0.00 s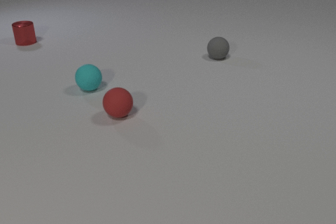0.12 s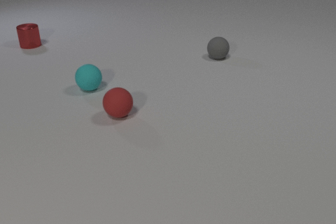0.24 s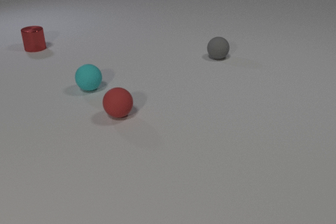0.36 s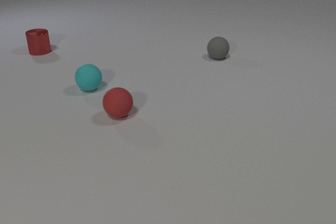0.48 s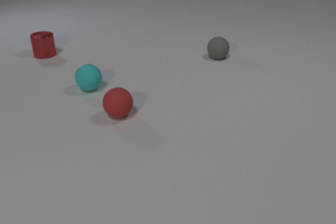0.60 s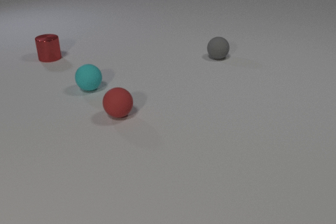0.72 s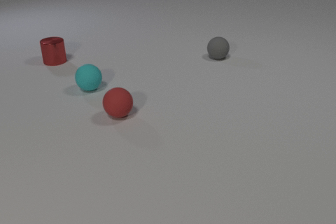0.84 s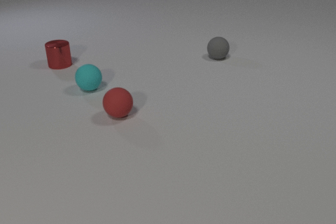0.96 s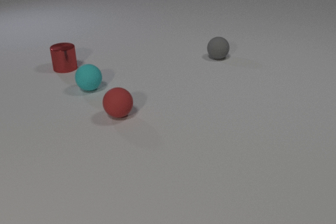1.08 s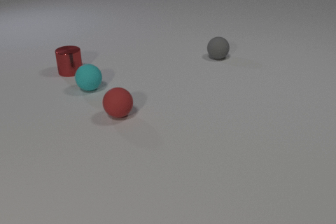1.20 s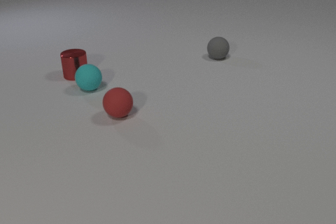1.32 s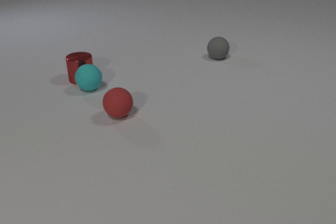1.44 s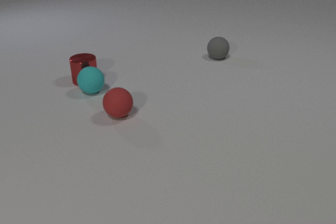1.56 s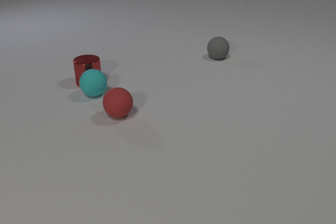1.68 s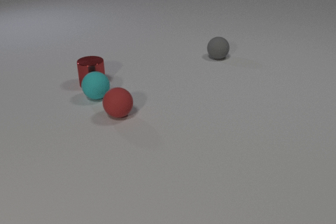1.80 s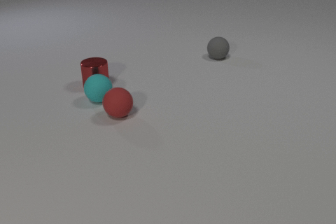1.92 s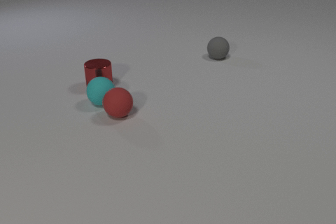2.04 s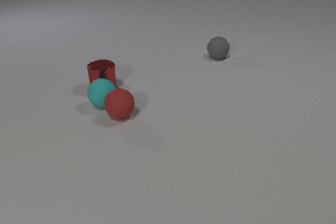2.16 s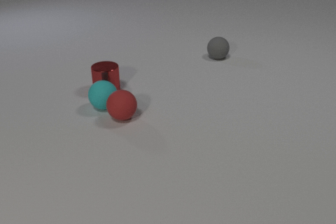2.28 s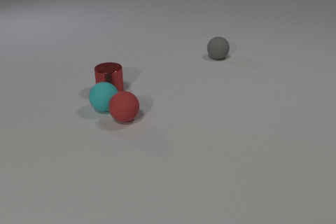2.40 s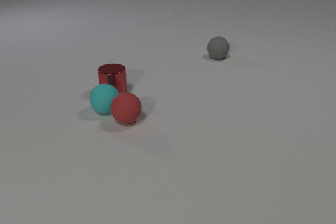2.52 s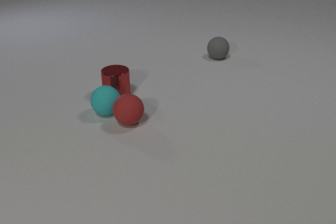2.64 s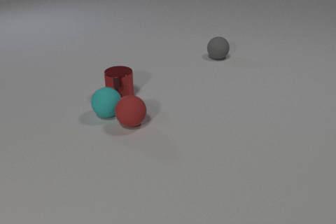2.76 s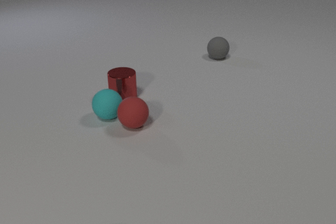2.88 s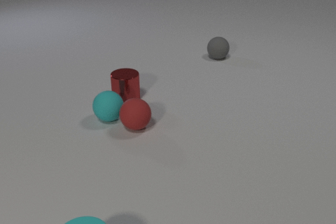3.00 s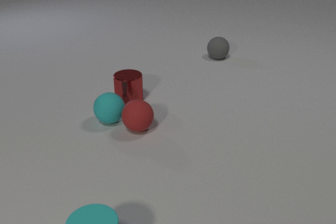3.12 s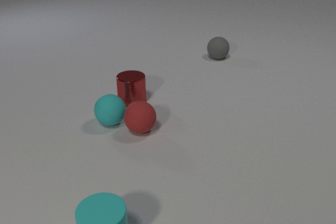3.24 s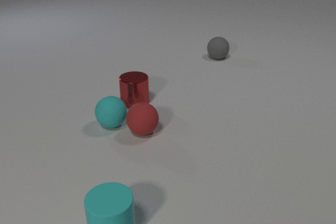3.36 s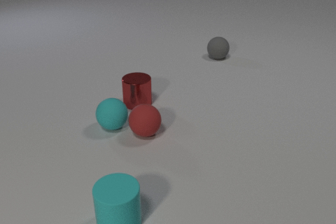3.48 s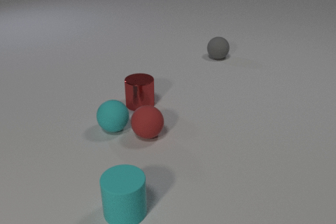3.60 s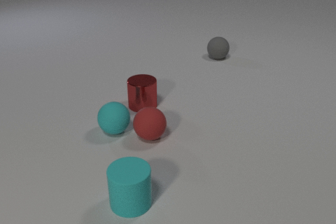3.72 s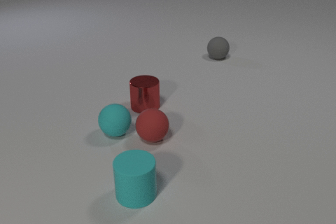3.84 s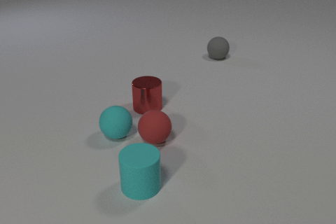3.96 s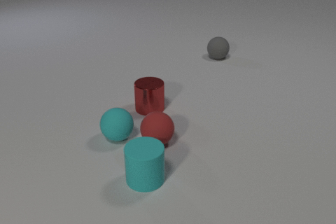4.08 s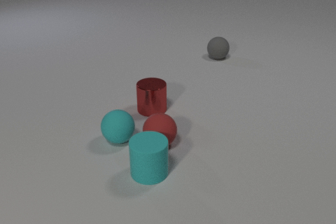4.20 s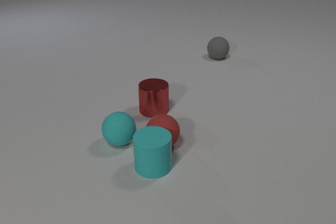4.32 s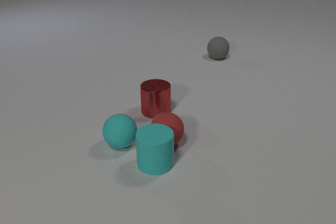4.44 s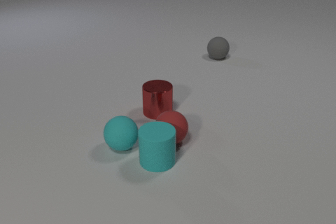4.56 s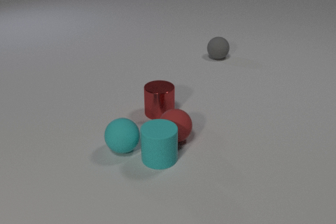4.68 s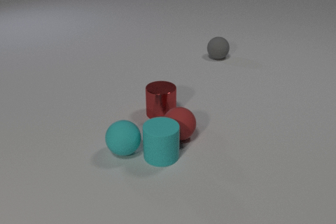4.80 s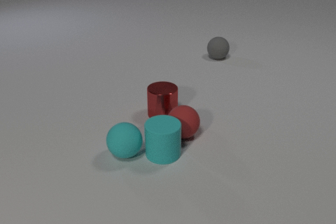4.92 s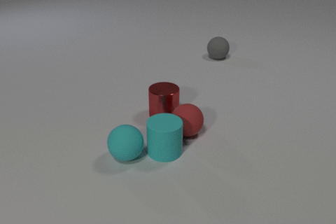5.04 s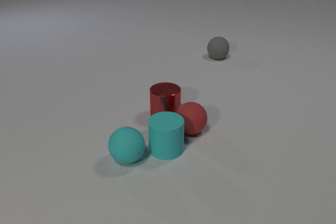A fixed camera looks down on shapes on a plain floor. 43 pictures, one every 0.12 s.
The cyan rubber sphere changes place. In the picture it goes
toward the camera.
The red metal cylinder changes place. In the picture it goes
toward the camera.
0.00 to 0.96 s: The red metal cylinder slides toward the camera and to the right.
0.96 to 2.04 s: The red metal cylinder slides toward the camera and to the right. The cyan rubber sphere rolls toward the camera. The red metal cylinder and the cyan rubber sphere collide. The cyan rubber sphere and the red rubber sphere collide.
2.04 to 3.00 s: The red metal cylinder slides toward the camera and to the right. The cyan rubber sphere rolls toward the camera. The red rubber sphere rolls toward the camera and to the right. The cyan rubber cylinder comes in at the bottom edge, slides away from the camera and to the right.
3.00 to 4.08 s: The red metal cylinder slides to the right and toward the camera. The cyan rubber sphere rolls toward the camera. The red rubber sphere rolls toward the camera and to the right. The cyan rubber cylinder slides away from the camera and to the right.
4.08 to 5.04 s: The red metal cylinder slides to the right and toward the camera. The cyan rubber sphere rolls toward the camera. The red rubber sphere rolls to the right and away from the camera. The cyan rubber cylinder slides away from the camera and to the right. The red rubber sphere and the cyan rubber cylinder collide.
What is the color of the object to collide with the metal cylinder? cyan.
How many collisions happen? 3.
How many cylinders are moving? 2.
